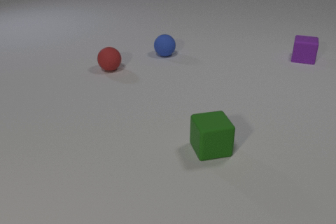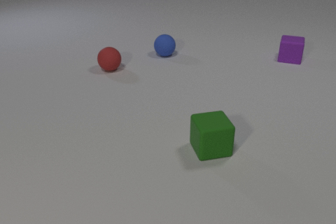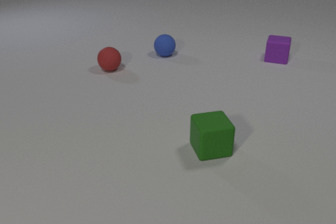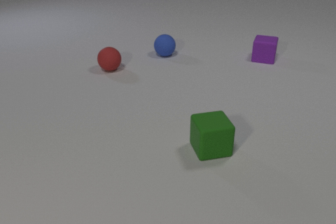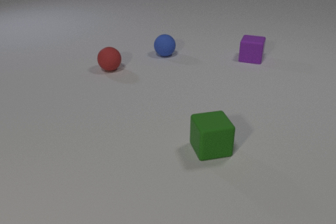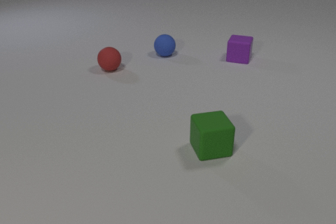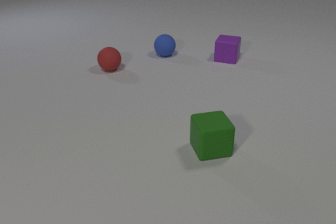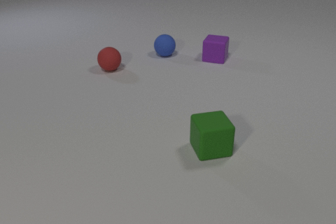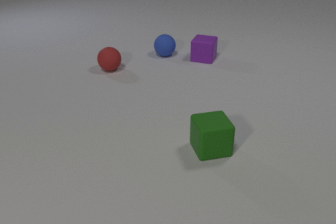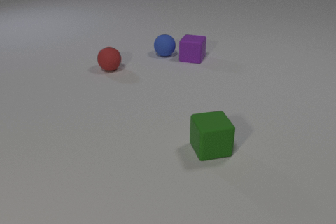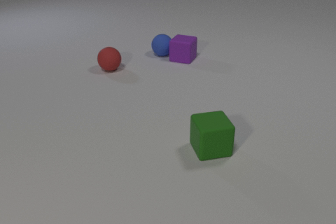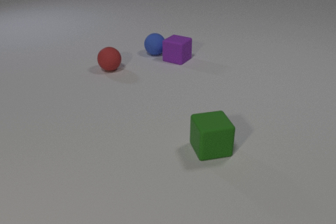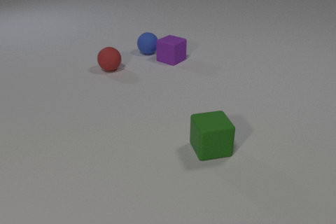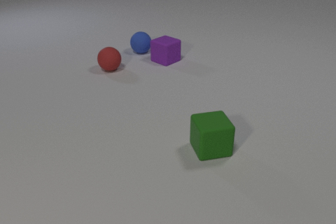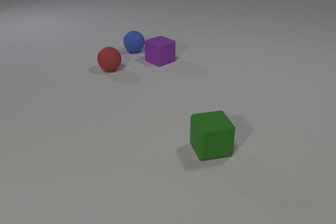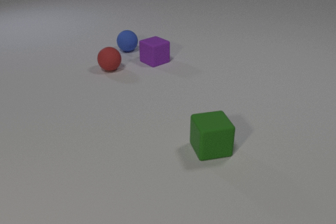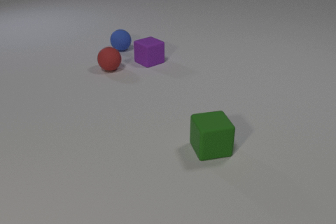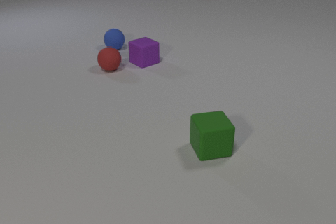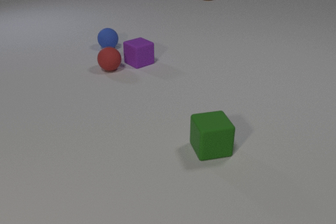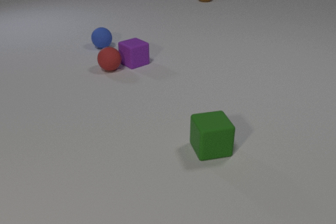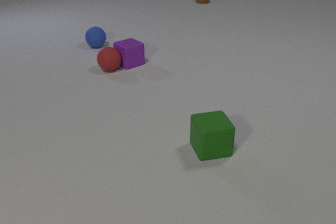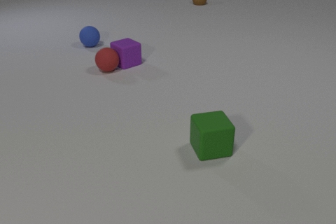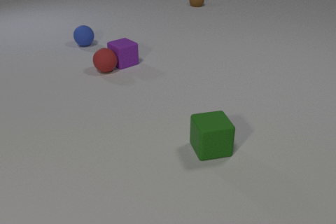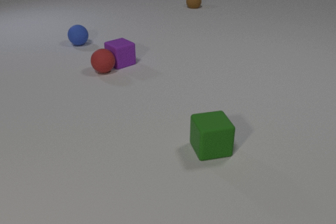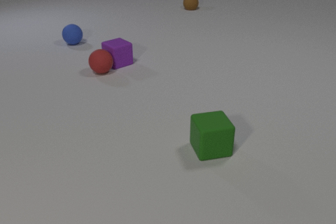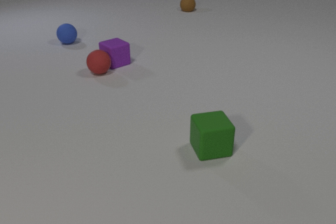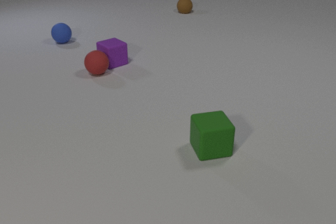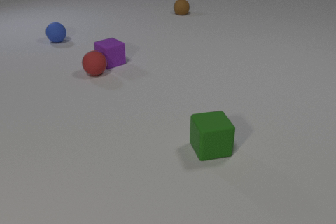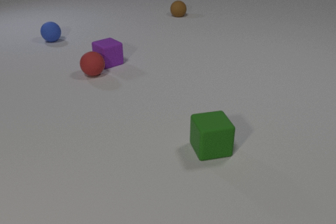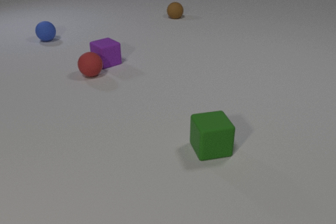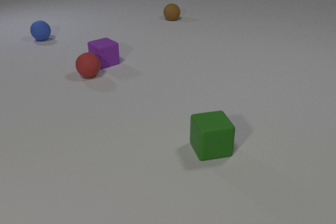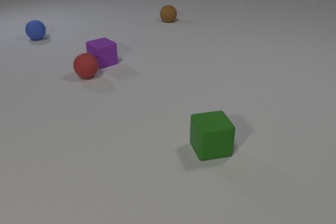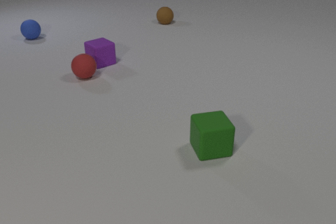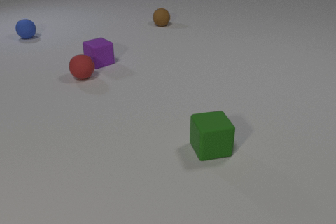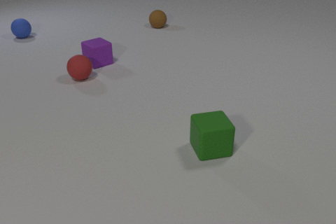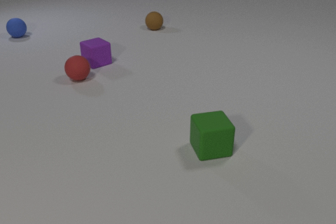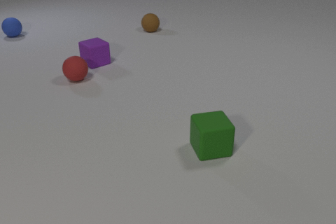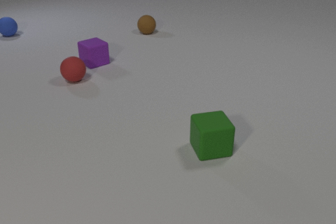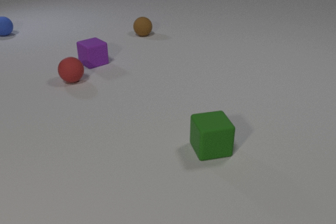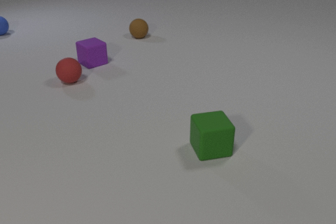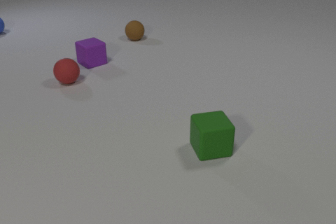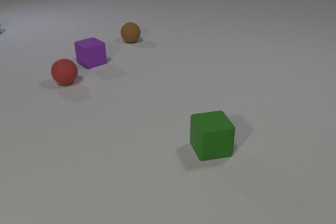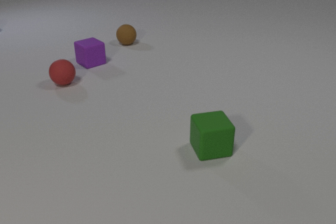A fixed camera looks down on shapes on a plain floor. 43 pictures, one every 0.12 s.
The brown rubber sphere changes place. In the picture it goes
toward the camera.
The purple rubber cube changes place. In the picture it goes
to the left.
0.00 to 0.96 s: The purple rubber cube slides to the left.
0.96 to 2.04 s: The purple rubber cube slides to the left, spins so that its near face slides to the left, clockwise seen from above. The blue rubber sphere rolls to the left and away from the camera. The brown rubber sphere comes in at the top edge. The purple rubber cube and the blue rubber sphere collide.
2.04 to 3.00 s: The purple rubber cube slides to the left. The blue rubber sphere rolls to the left and away from the camera. The red rubber sphere rolls to the left and toward the camera. The brown rubber sphere rolls toward the camera and to the left. The purple rubber cube and the red rubber sphere collide.
3.00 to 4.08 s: The purple rubber cube slides to the left. The blue rubber sphere rolls to the left and away from the camera. The red rubber sphere rolls to the left and toward the camera. The brown rubber sphere rolls toward the camera and to the left.
4.08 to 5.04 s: The purple rubber cube slides to the left. The blue rubber sphere rolls to the left and away from the camera, leaves at the left edge. The red rubber sphere rolls to the left and toward the camera. The brown rubber sphere rolls toward the camera and to the left.
How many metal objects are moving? 0.
What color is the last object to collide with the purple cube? red.
How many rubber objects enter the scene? 1.
